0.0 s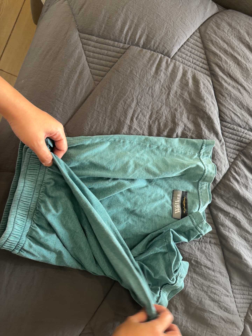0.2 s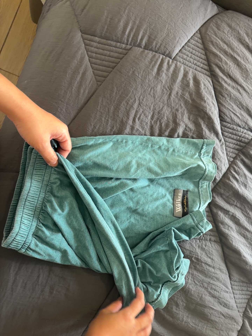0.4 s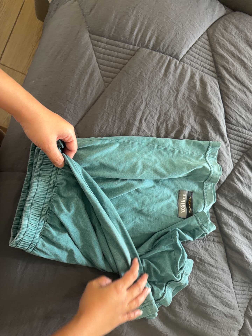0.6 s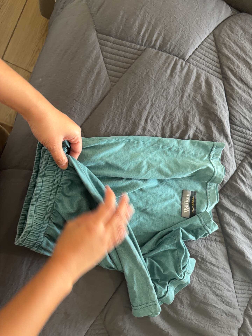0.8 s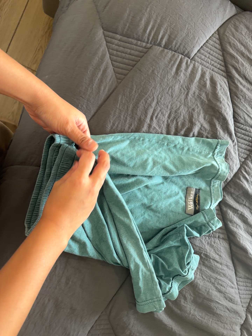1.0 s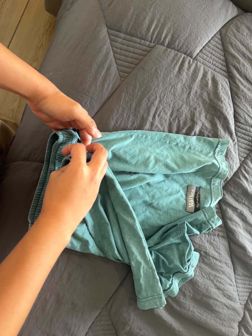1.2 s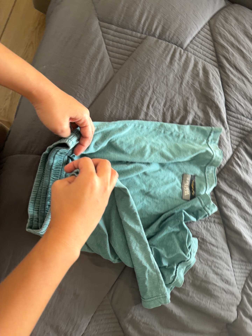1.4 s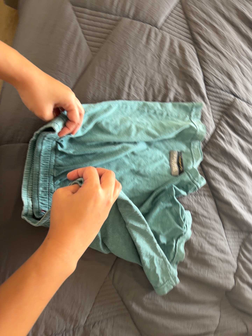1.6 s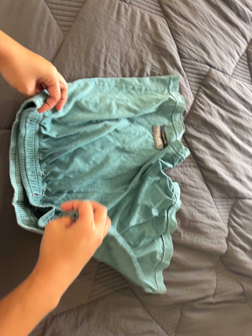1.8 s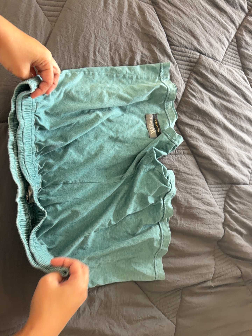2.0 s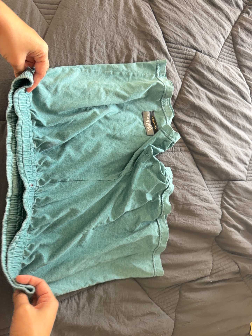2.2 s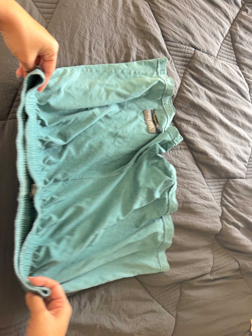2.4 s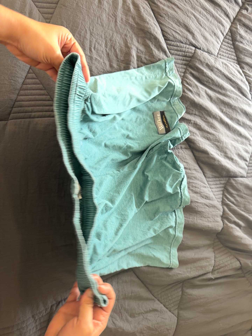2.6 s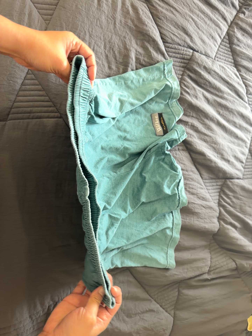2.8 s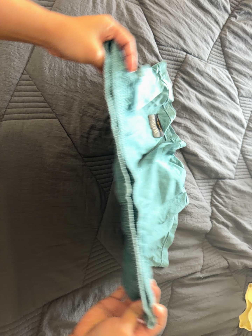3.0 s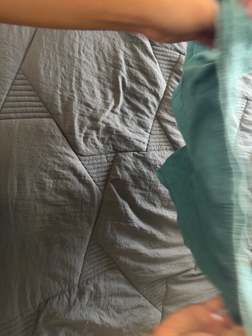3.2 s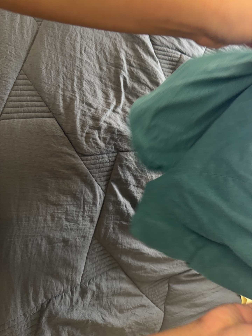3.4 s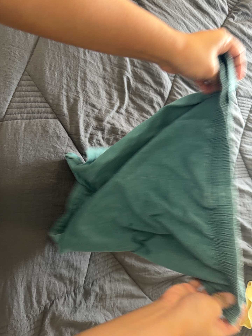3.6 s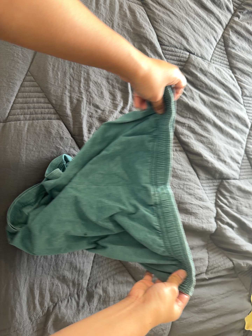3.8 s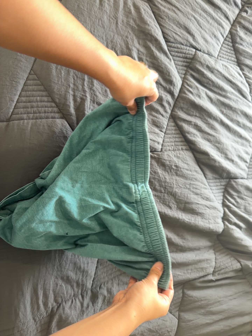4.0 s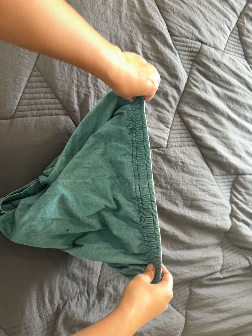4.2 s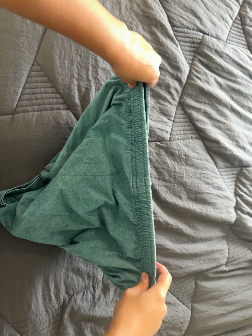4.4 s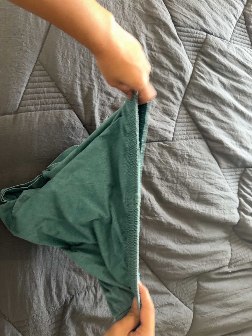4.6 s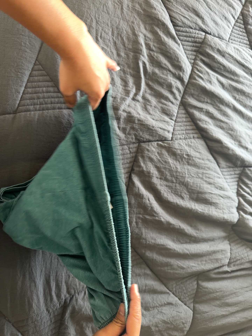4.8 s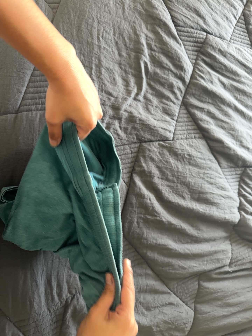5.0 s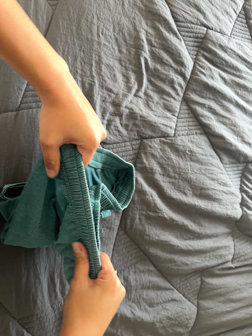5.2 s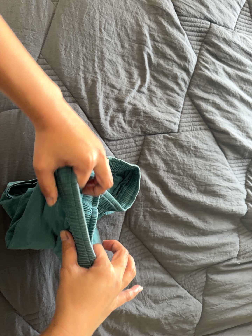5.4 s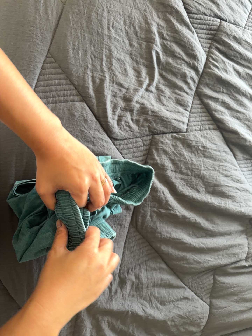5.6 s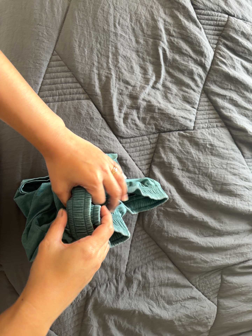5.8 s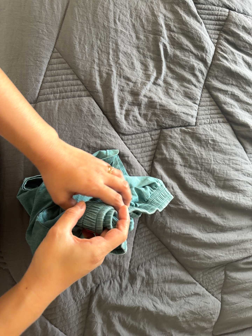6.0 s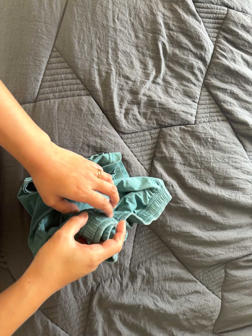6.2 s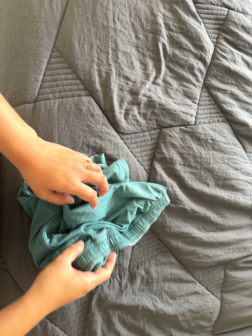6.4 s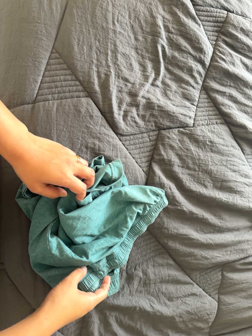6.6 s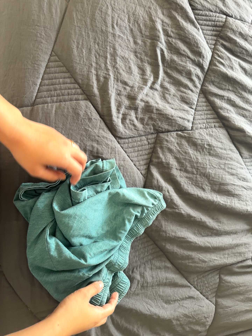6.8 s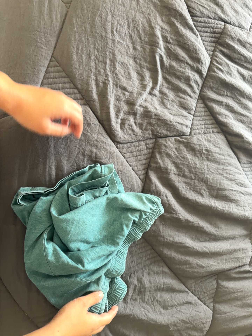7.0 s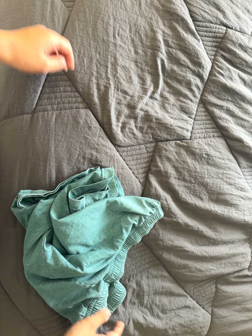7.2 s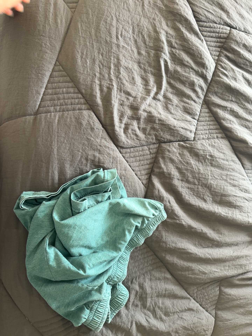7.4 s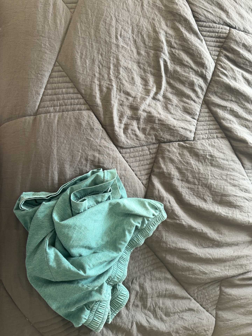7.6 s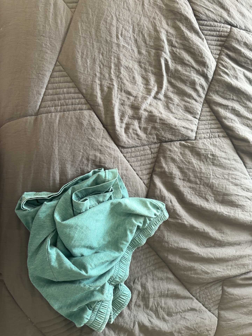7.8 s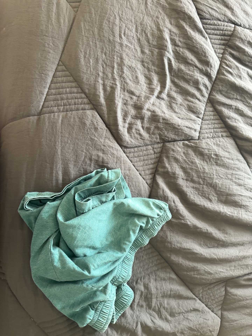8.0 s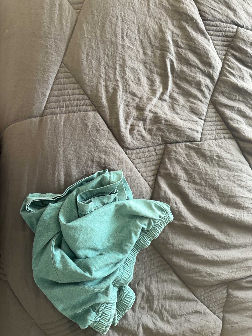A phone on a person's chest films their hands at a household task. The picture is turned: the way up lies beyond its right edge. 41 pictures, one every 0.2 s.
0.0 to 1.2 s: The camera travels to its left, about 7 cm.
1.2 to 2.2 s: The camera travels toward the bottom of its view, about 8 cm, so close, fixed things drift upward. It rolls about its line of sight by about 15 degrees, and the scene rotates counterclockwise.
2.2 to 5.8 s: The camera shifts only a little, or ends up much as it began.
5.8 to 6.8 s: The camera keeps its place and its aim.
6.8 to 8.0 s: The camera shifts only a little, or ends up much as it began.
The film runs backward here.
